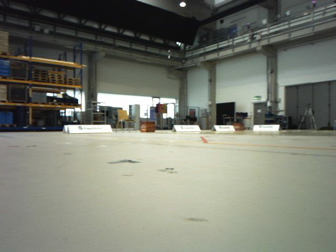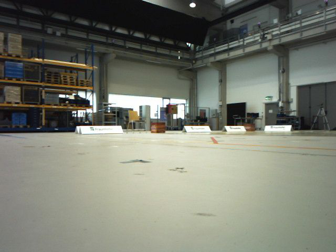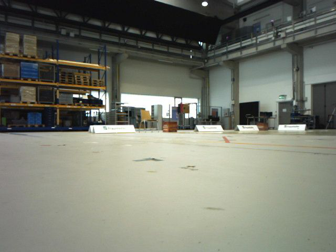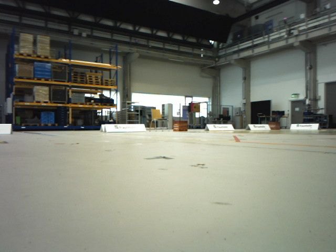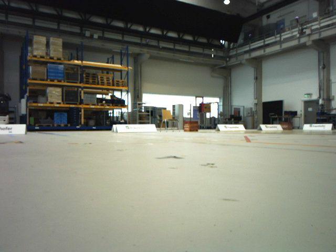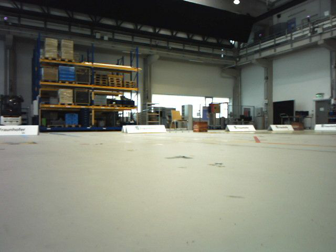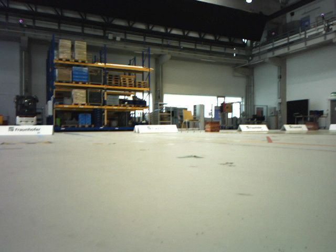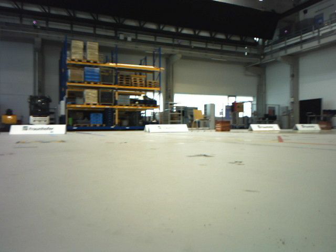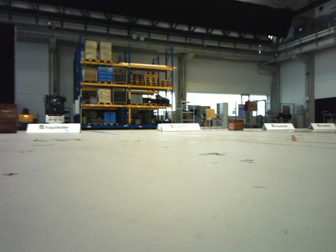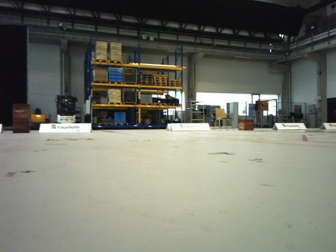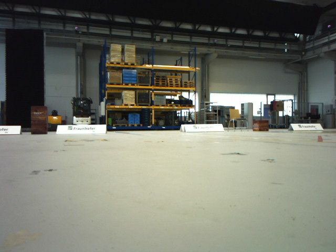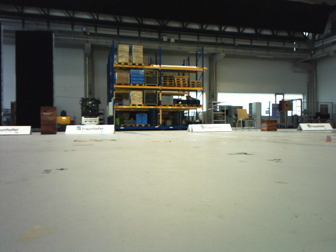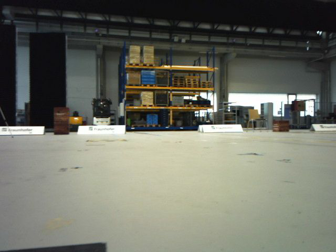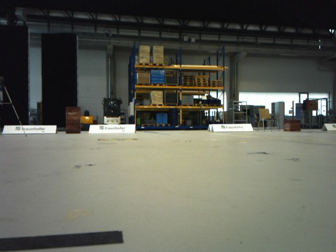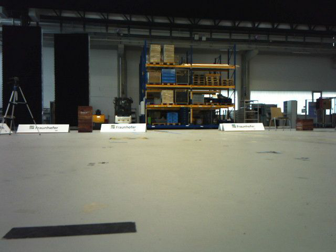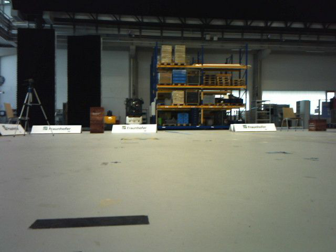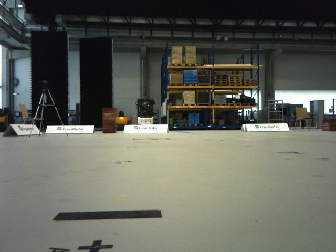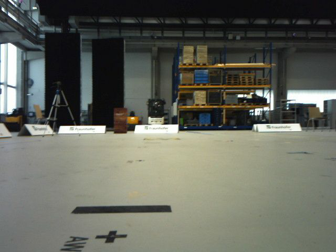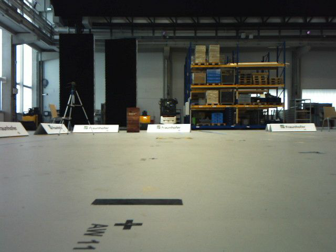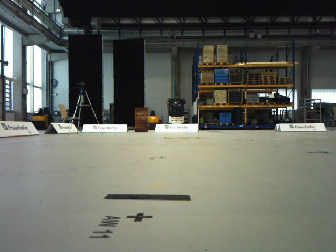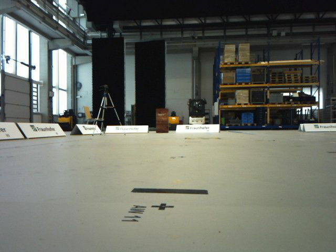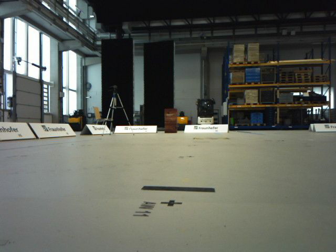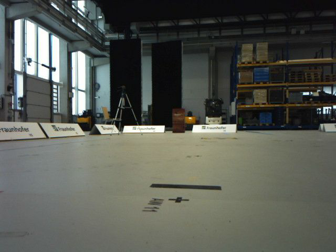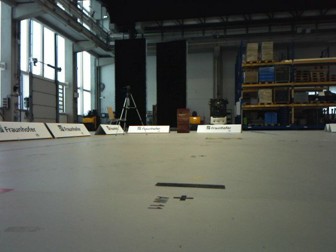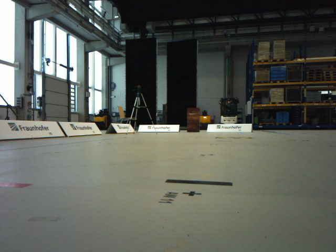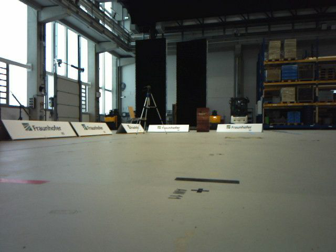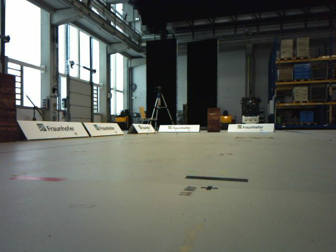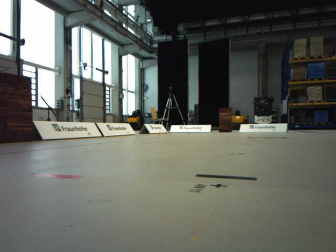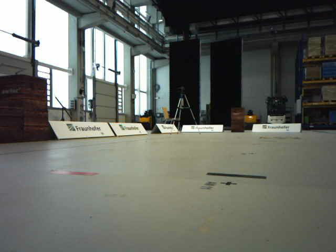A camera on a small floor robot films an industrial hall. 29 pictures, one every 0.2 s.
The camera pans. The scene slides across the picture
to the right.
The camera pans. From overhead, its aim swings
counterclockwise.
0.0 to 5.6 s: The scene slides to the right, as the camera pans about 60 degrees to its left. It travels backward, about 1 m.
The film runs backward here.
